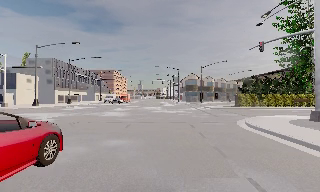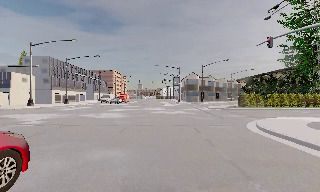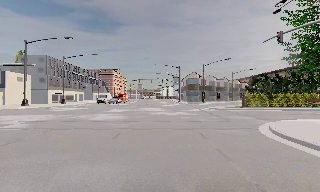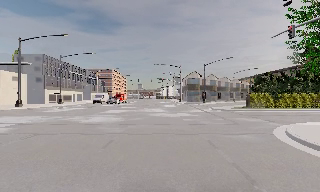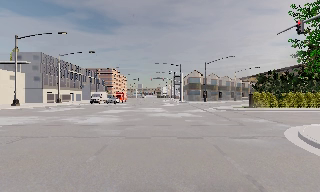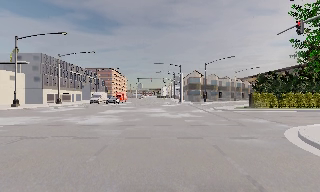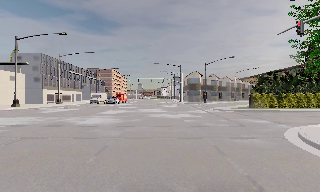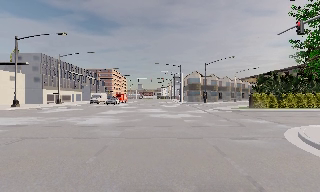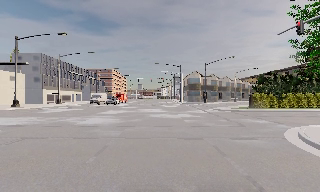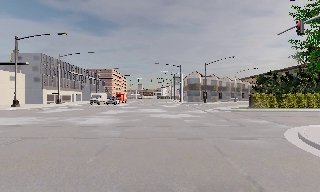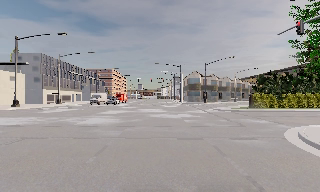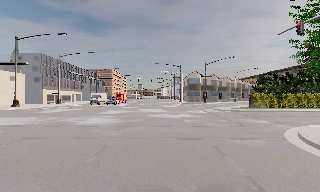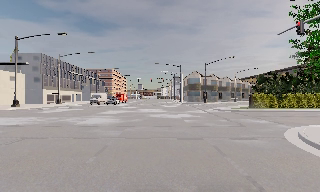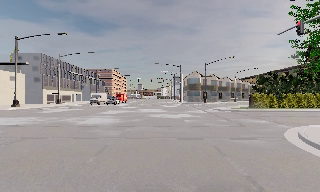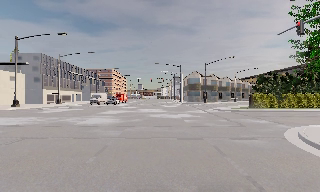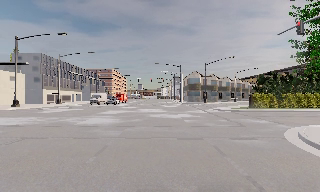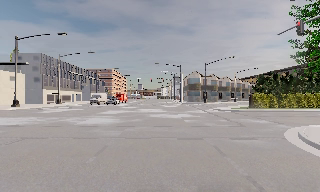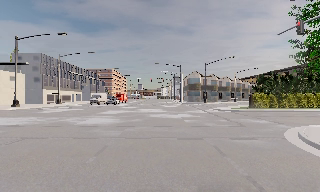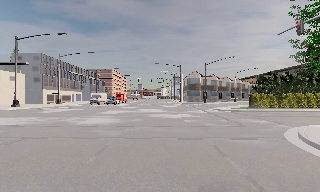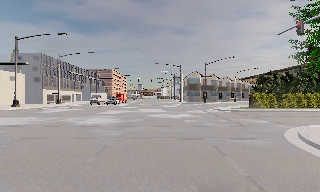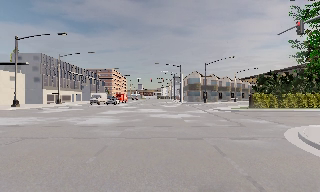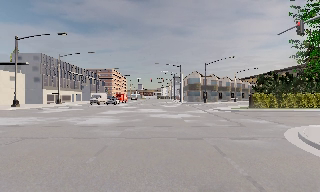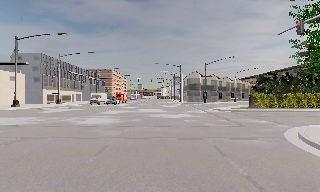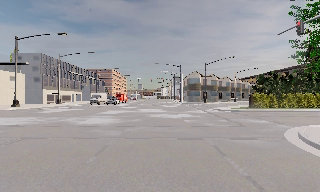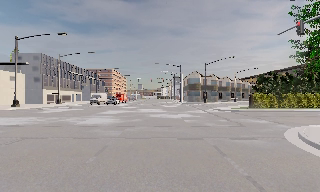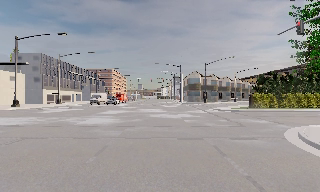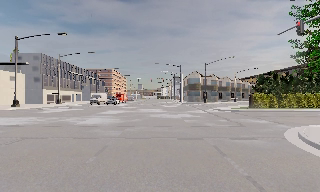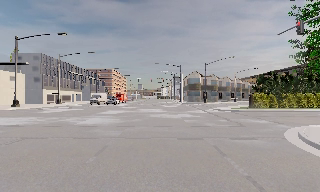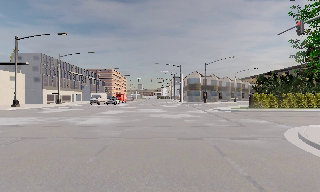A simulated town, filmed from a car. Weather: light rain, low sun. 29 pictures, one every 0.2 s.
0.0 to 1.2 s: The camera travels forward, about 4 m, so what stands in front looms larger. It loses speed.
1.2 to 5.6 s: The camera keeps its place and its aim.
The film runs forward here.
